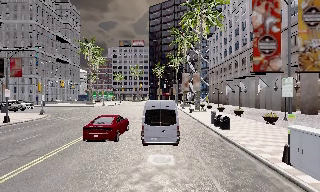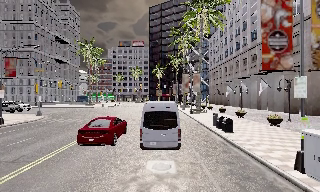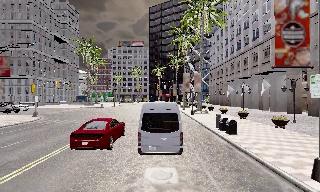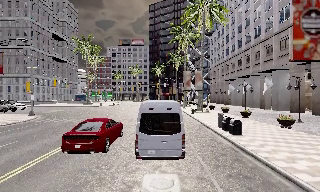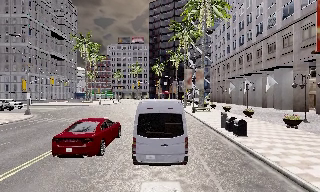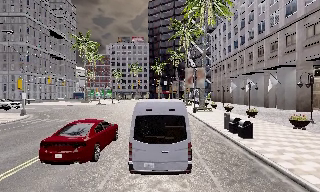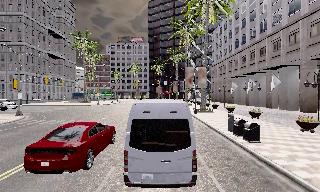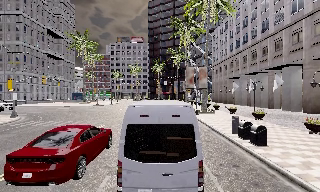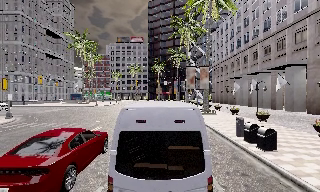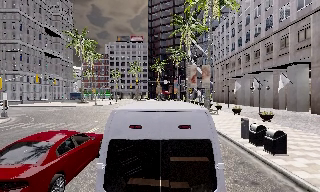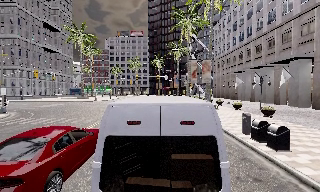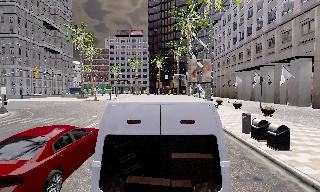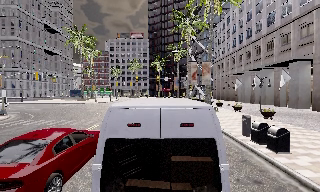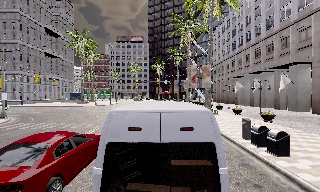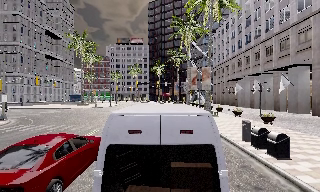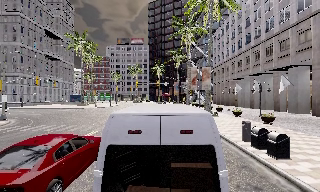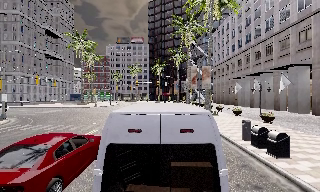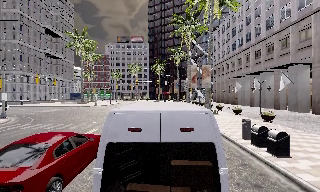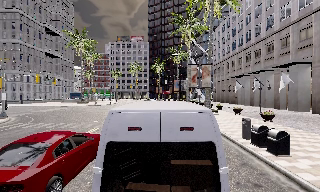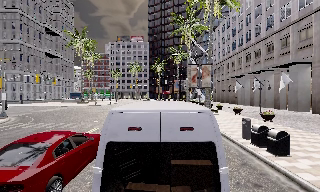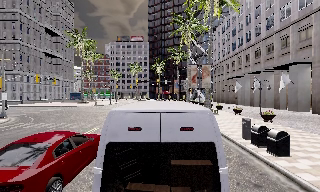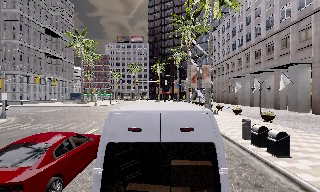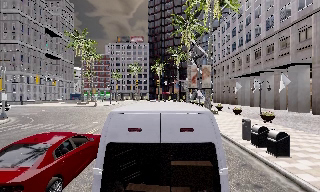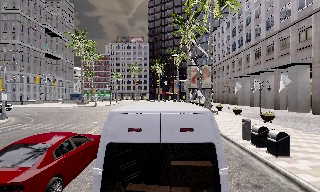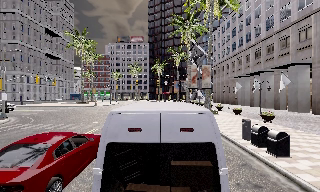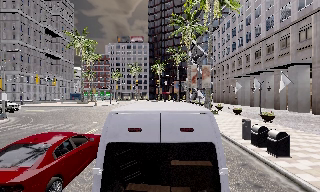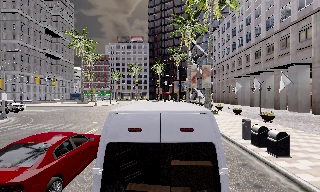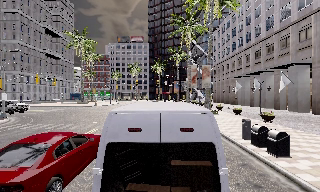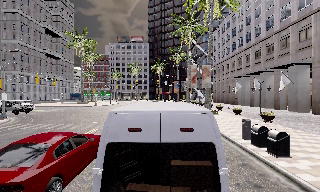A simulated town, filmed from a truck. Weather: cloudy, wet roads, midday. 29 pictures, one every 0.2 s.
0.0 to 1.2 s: The camera travels forward, about 4 m, so what stands in front looms larger.
1.2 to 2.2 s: The camera travels forward, about 2 m, so what stands in front looms larger. It loses speed.
2.2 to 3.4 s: The camera shifts only a little, or ends up much as it began.
3.4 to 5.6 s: The camera keeps its place and its aim.
The film runs forward here.
